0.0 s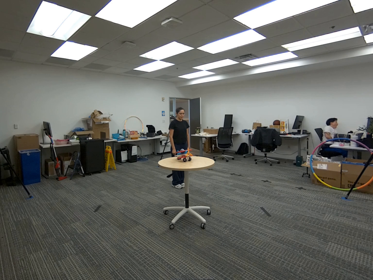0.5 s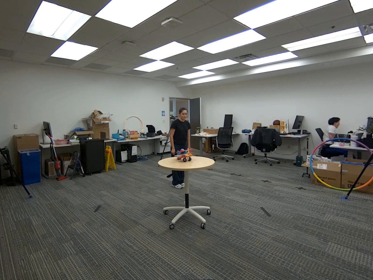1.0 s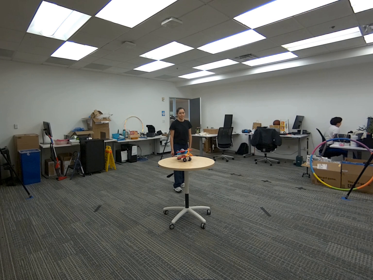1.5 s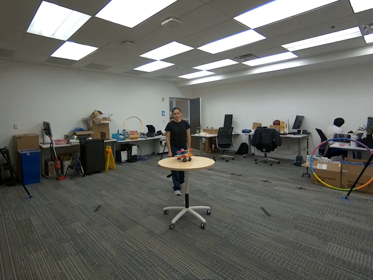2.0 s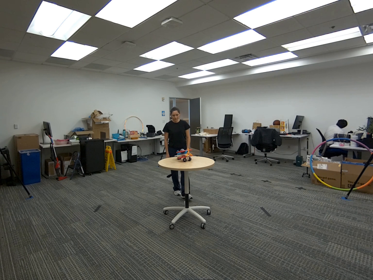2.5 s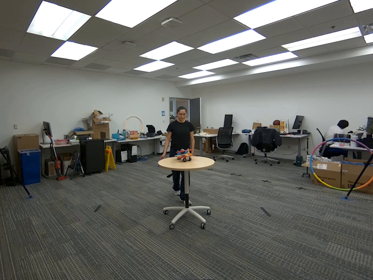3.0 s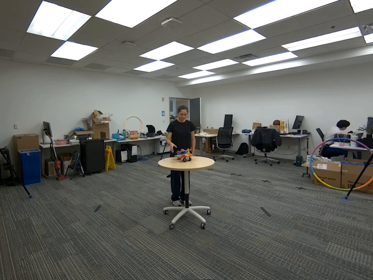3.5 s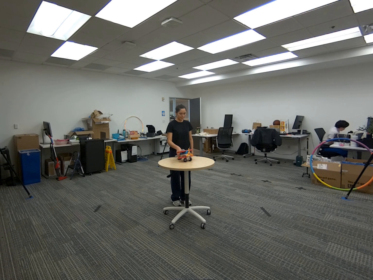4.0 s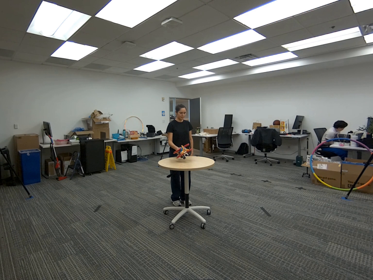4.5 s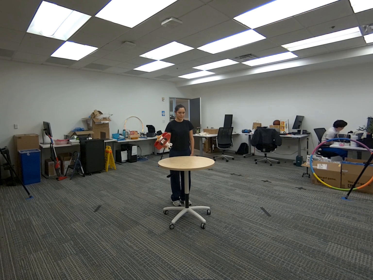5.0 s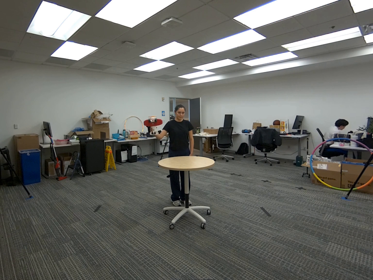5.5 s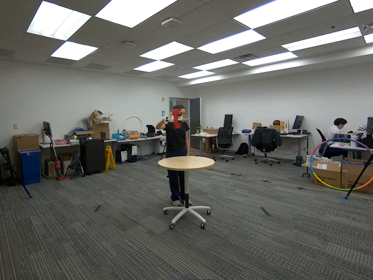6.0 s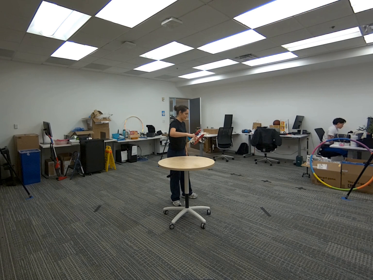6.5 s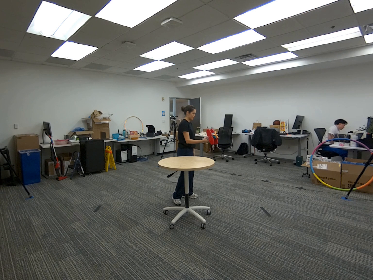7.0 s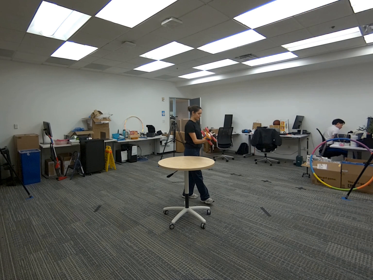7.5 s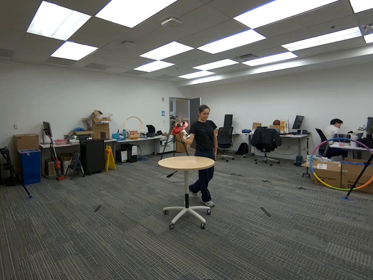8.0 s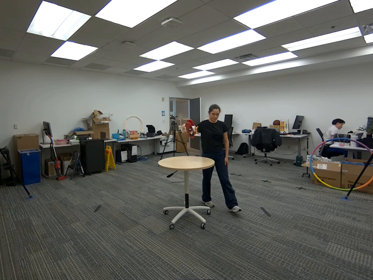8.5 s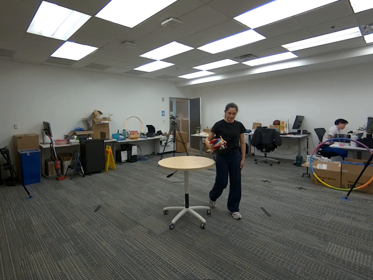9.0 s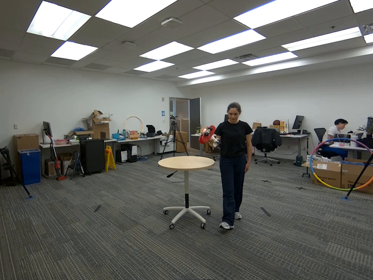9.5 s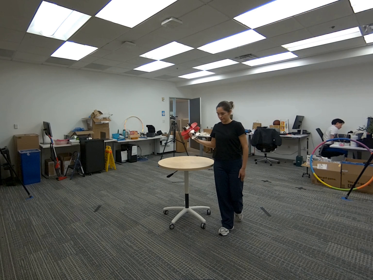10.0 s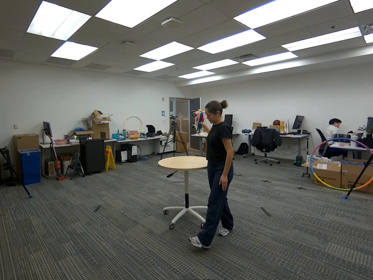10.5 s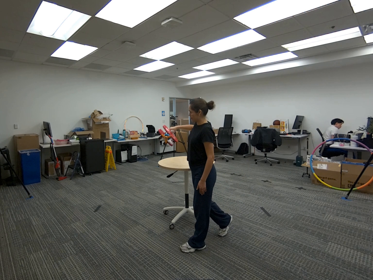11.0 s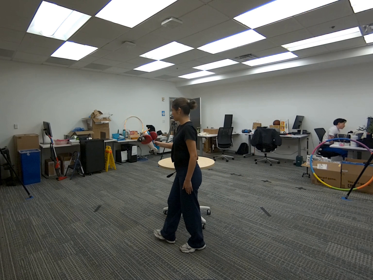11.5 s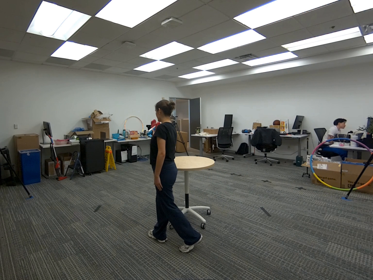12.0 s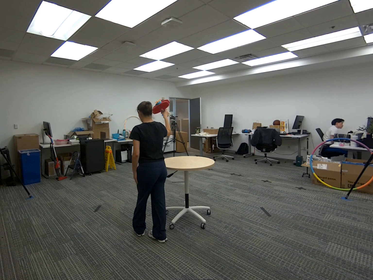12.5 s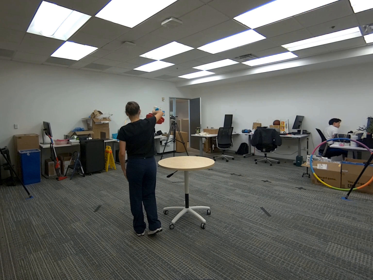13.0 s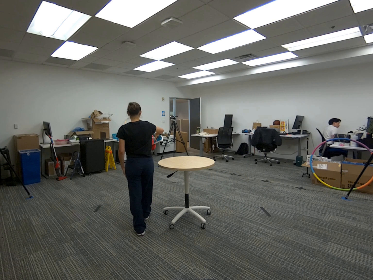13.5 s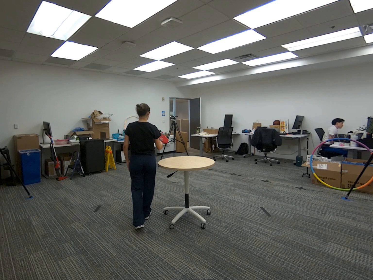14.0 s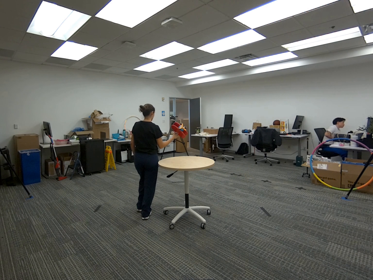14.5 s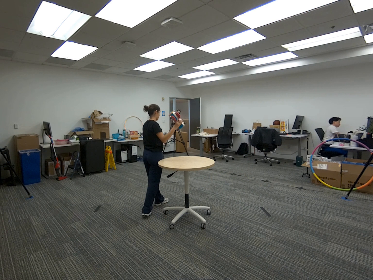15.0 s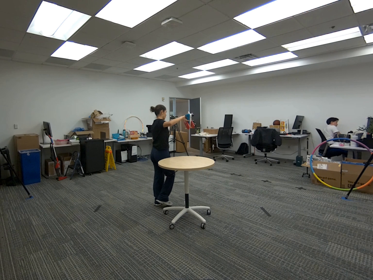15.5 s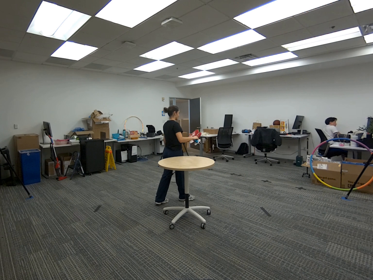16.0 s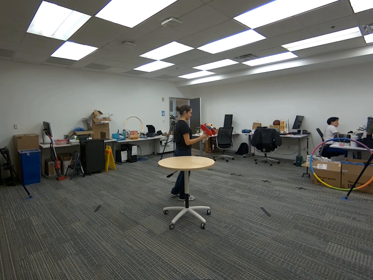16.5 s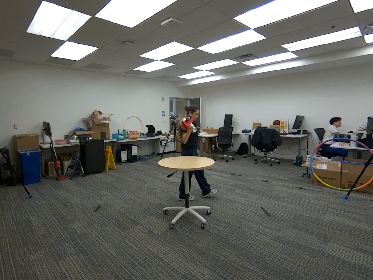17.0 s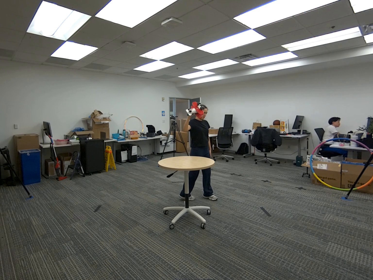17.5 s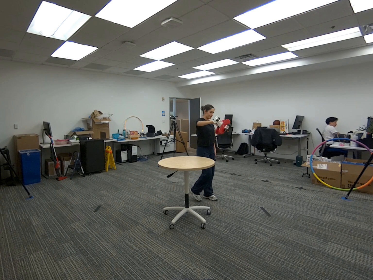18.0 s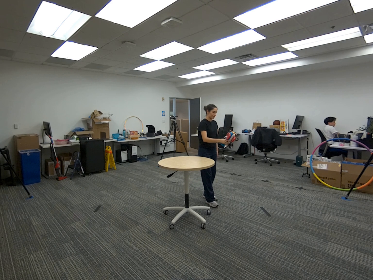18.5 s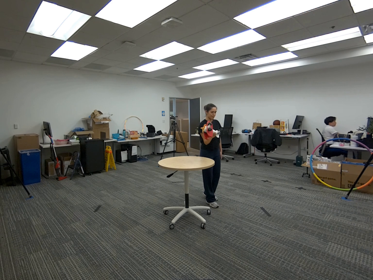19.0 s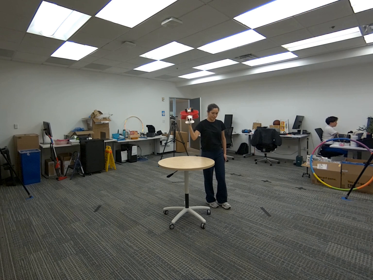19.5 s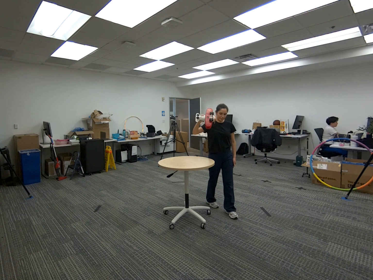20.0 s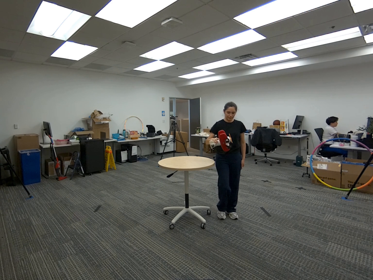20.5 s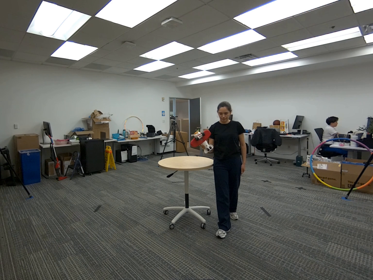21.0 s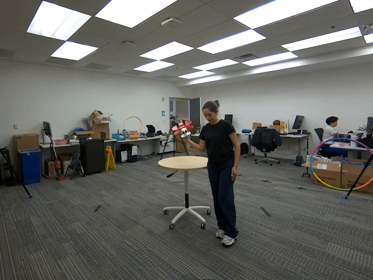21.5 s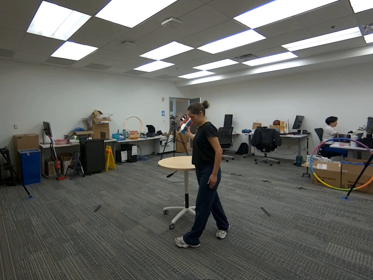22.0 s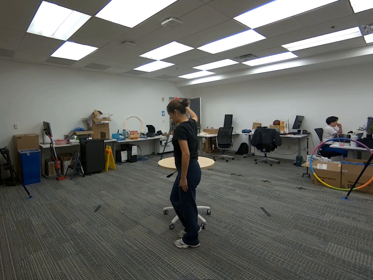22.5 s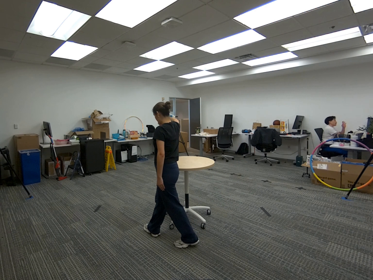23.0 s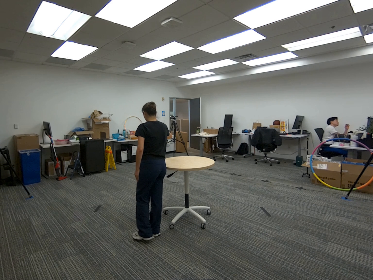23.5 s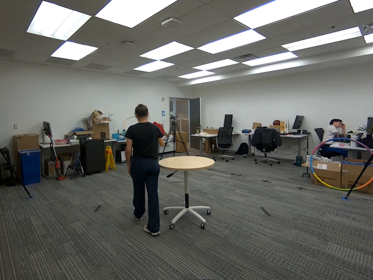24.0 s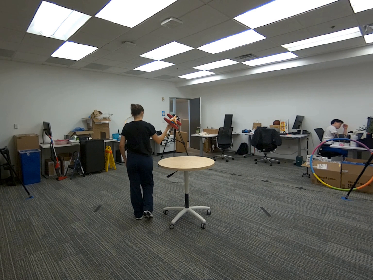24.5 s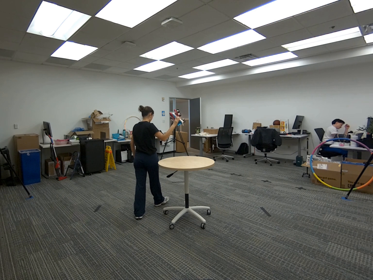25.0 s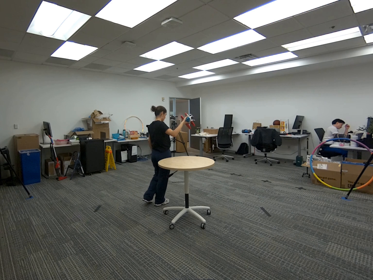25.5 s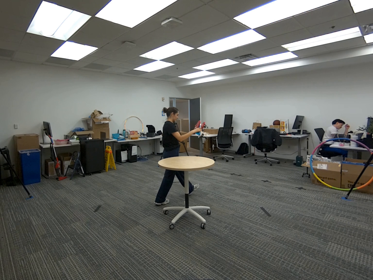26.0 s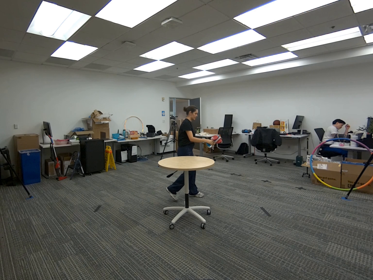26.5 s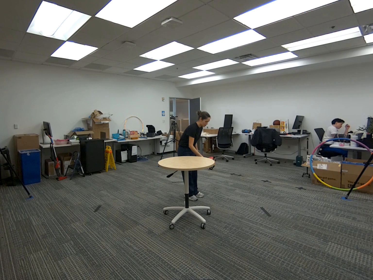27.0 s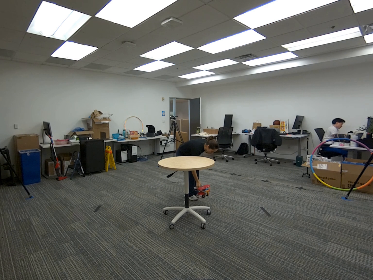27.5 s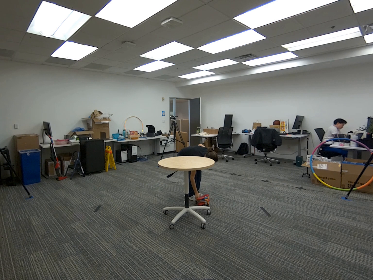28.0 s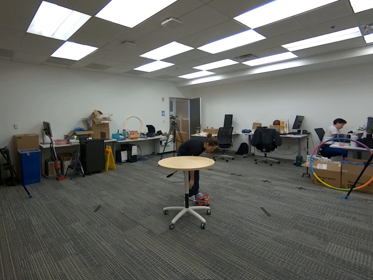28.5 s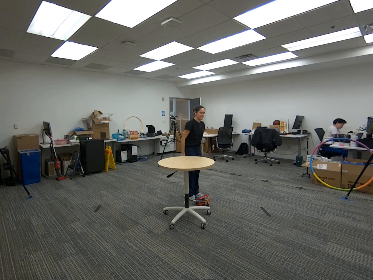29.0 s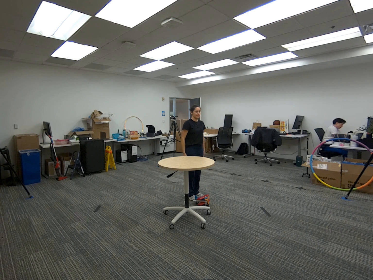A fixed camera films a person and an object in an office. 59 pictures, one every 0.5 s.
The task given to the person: Walk to the toy airplane on the white desk, pick it up with your right hand, hold it in the air, walk around and place the airplane on the ground.
